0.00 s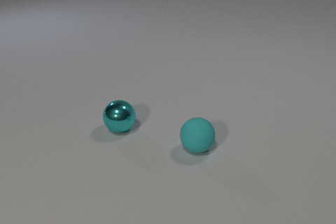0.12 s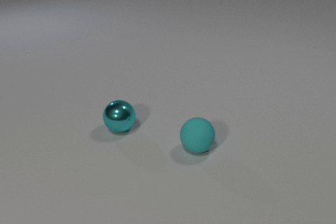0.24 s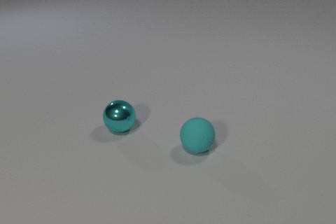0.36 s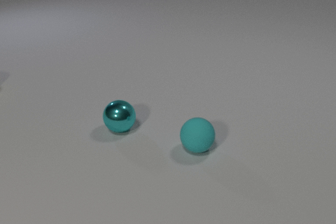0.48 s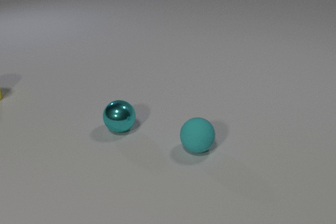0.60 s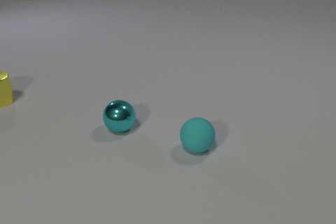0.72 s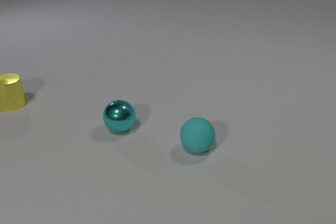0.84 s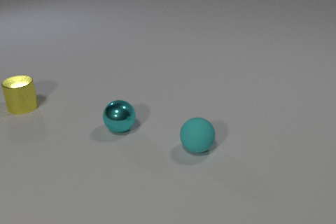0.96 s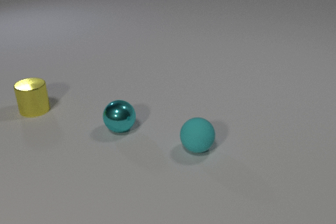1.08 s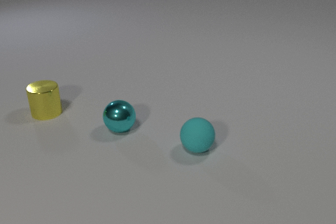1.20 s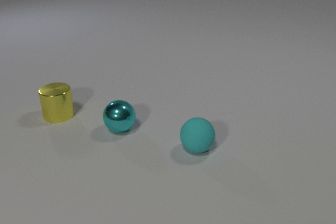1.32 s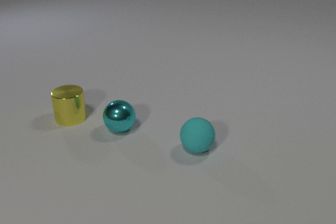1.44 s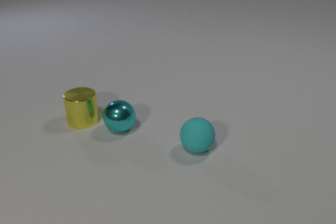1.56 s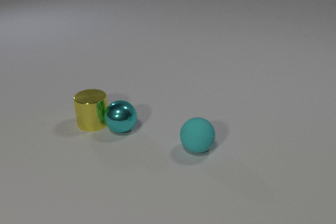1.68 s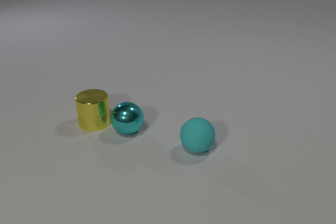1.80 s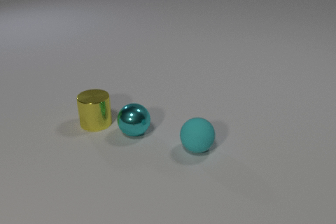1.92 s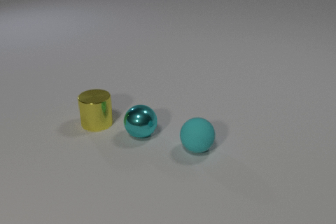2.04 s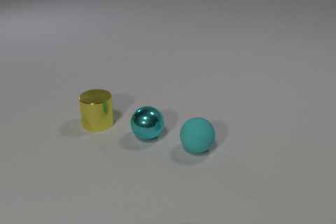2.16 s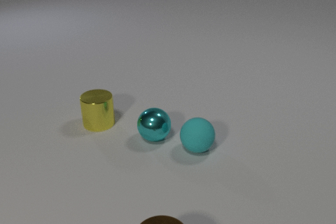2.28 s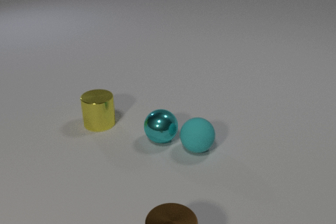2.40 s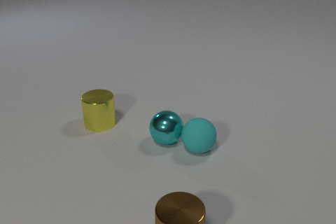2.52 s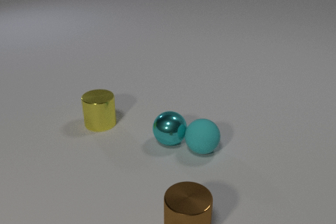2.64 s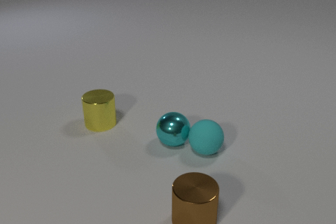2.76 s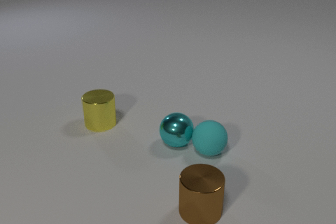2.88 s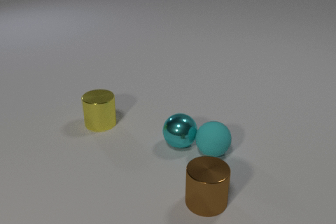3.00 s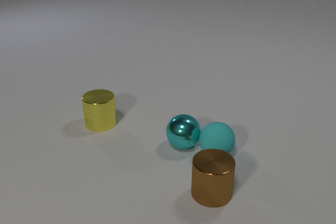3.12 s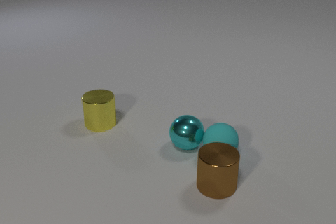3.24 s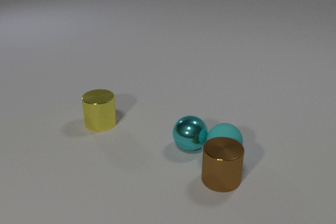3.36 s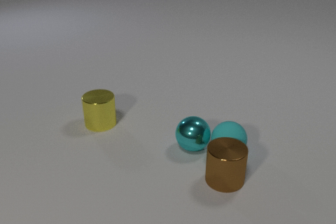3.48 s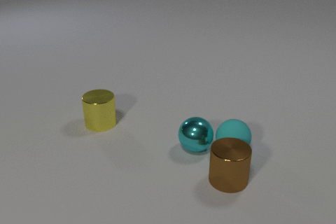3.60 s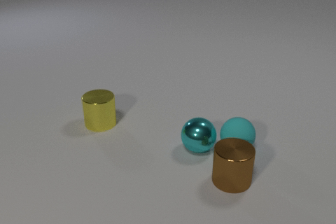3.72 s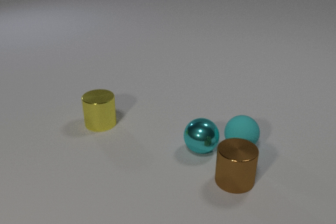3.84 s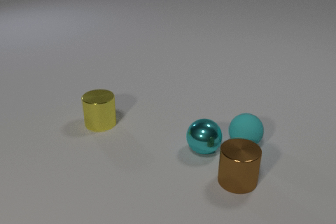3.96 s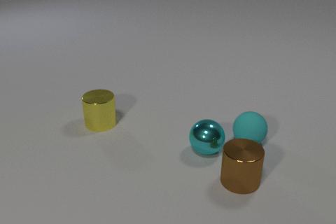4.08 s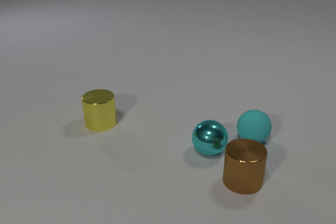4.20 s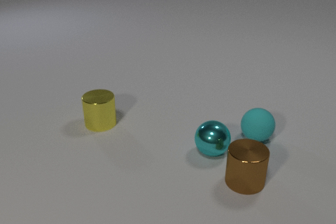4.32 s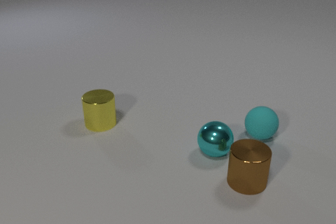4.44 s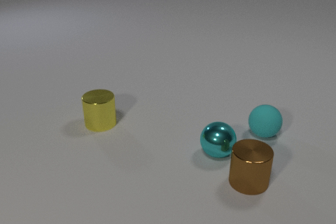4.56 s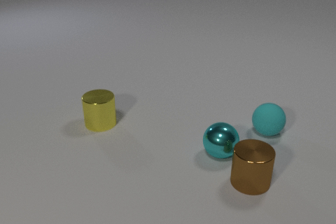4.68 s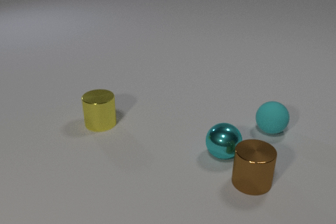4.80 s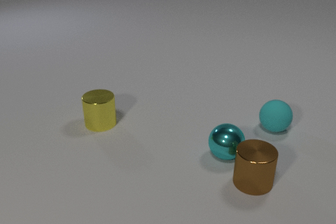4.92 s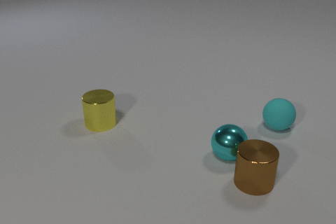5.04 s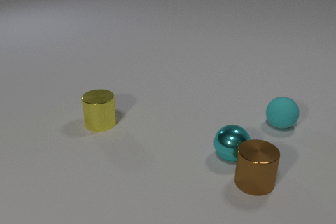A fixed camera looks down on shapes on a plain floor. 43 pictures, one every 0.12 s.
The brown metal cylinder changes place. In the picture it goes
away from the camera.
The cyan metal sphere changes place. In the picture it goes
to the right.
0.00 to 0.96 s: The yellow metal cylinder comes in at the left edge, slides to the right and toward the camera.
0.96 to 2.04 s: The yellow metal cylinder slides to the right and toward the camera. The cyan metal sphere rolls to the right and toward the camera. The yellow metal cylinder and the cyan metal sphere collide.
2.04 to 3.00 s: The cyan metal sphere rolls to the right and toward the camera. The cyan rubber sphere rolls to the right. The brown metal cylinder comes in at the bottom edge, slides away from the camera and to the right. The cyan metal sphere and the cyan rubber sphere collide.
3.00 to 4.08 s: The cyan metal sphere rolls to the right. The cyan rubber sphere rolls to the right and away from the camera. The brown metal cylinder slides to the right and away from the camera. The cyan rubber sphere and the brown metal cylinder collide.
4.08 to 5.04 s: The cyan metal sphere rolls to the right. The cyan rubber sphere rolls away from the camera and to the right. The brown metal cylinder slides to the right.
Are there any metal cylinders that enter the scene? yes.
How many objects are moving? 4.
What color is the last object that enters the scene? brown.
